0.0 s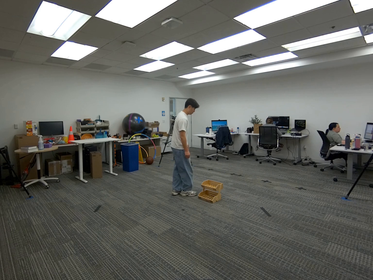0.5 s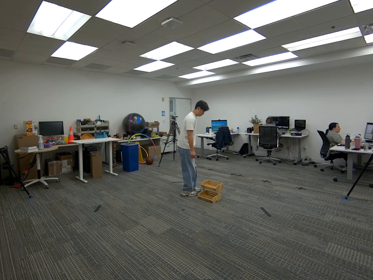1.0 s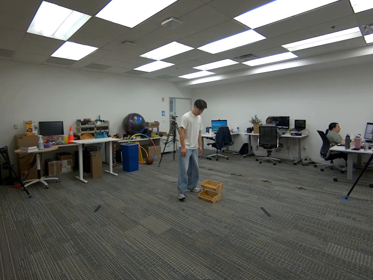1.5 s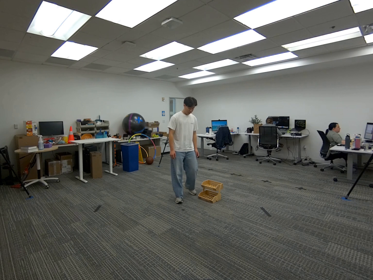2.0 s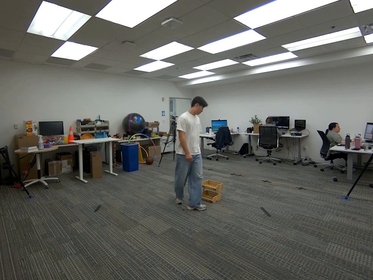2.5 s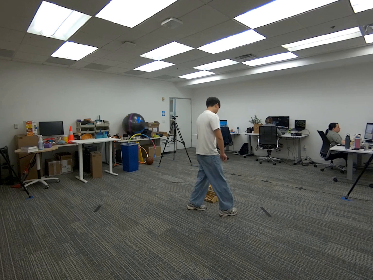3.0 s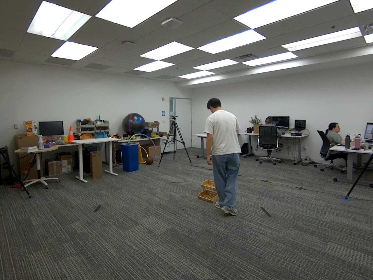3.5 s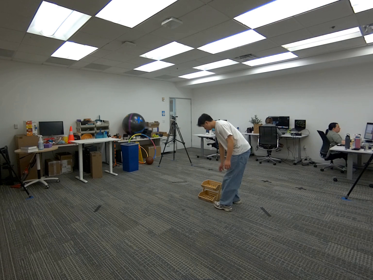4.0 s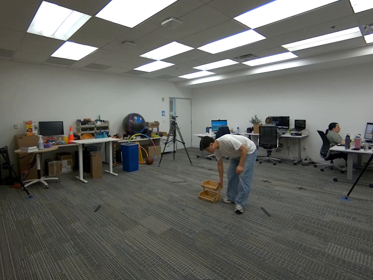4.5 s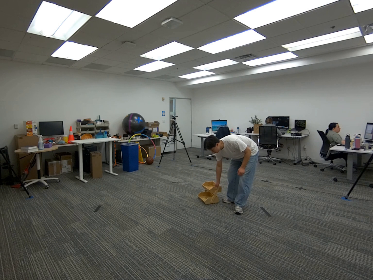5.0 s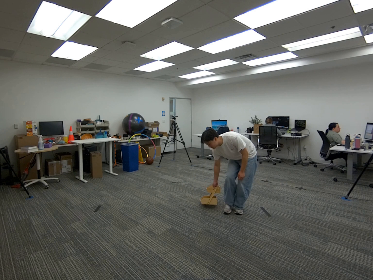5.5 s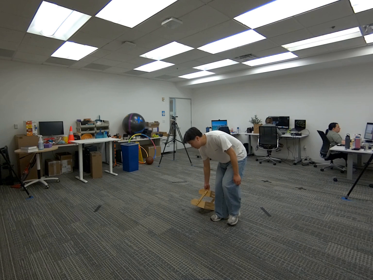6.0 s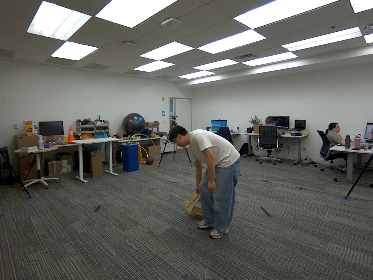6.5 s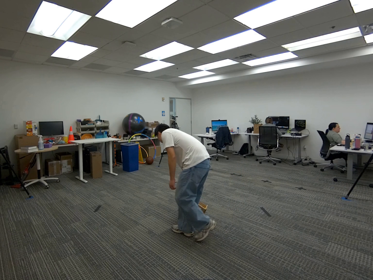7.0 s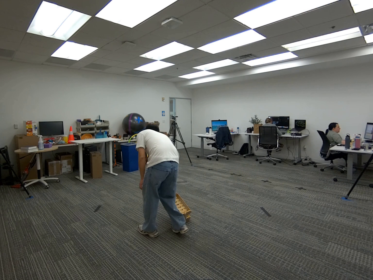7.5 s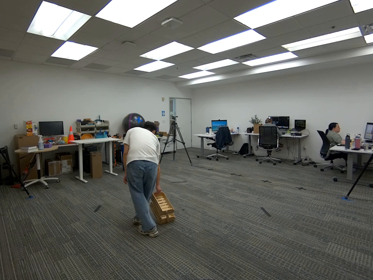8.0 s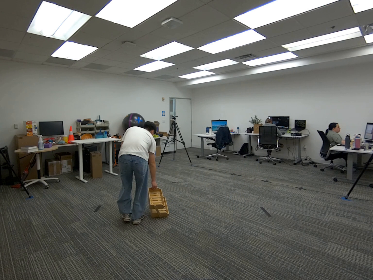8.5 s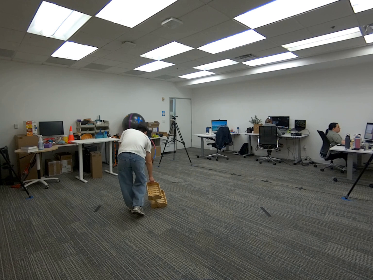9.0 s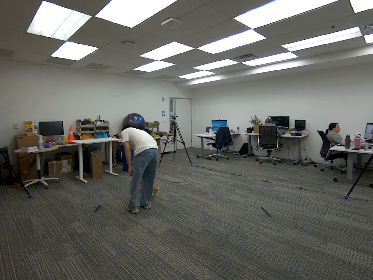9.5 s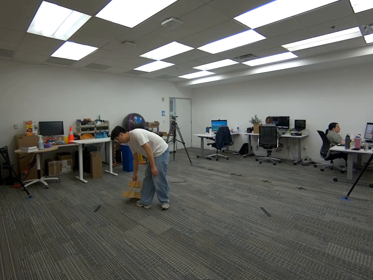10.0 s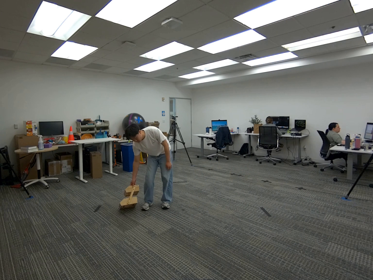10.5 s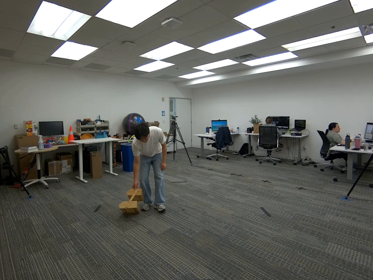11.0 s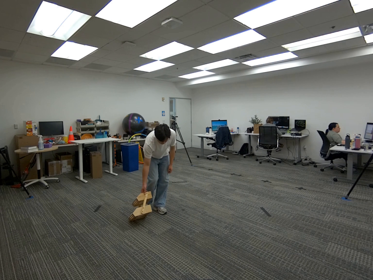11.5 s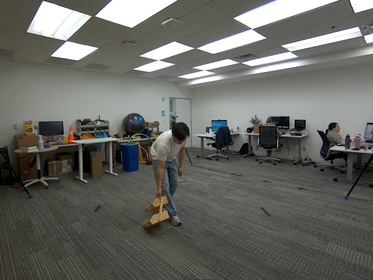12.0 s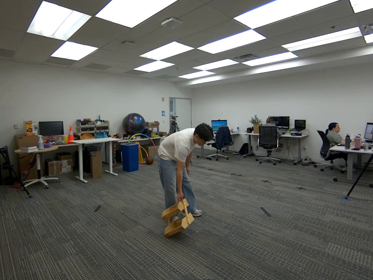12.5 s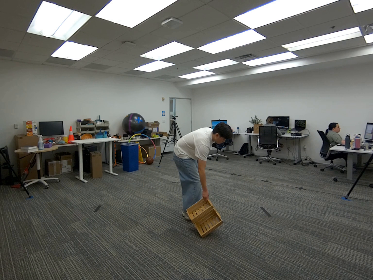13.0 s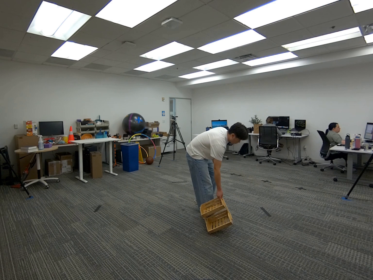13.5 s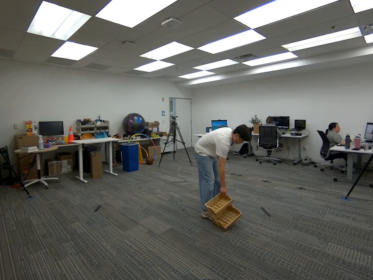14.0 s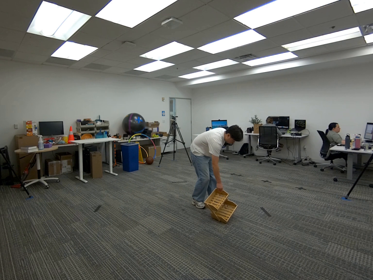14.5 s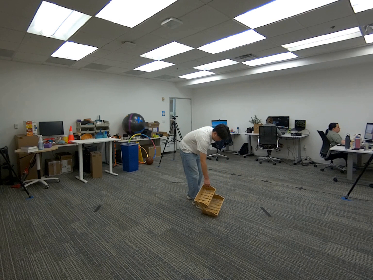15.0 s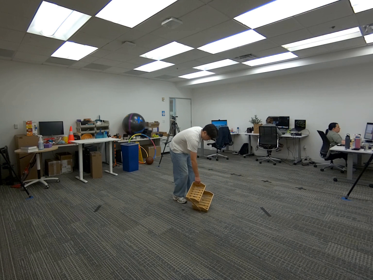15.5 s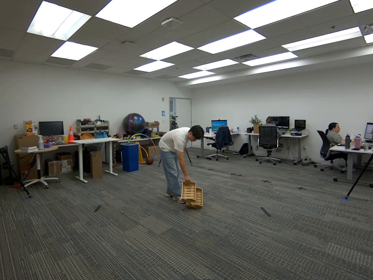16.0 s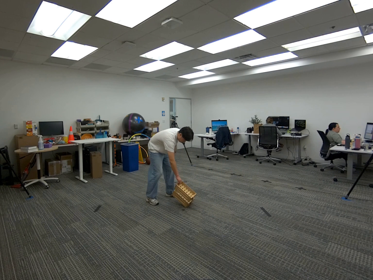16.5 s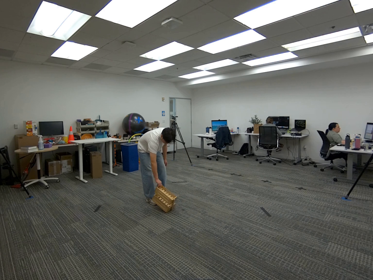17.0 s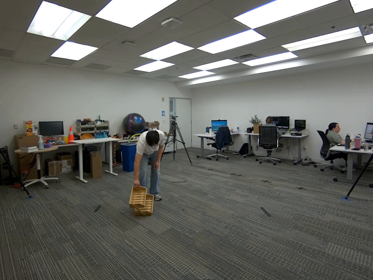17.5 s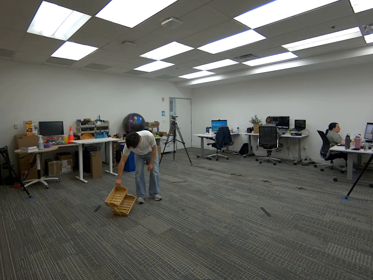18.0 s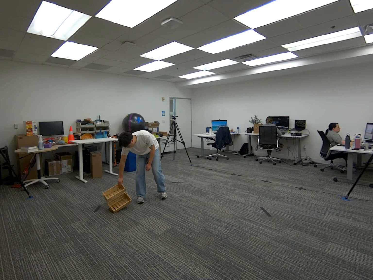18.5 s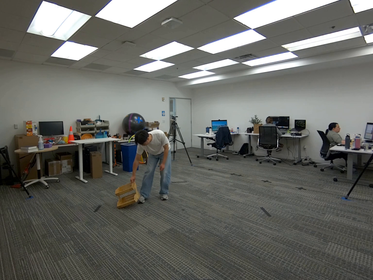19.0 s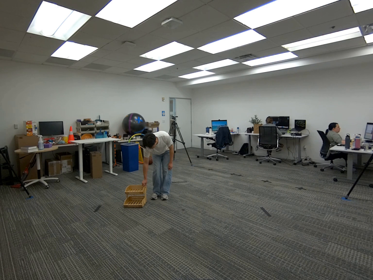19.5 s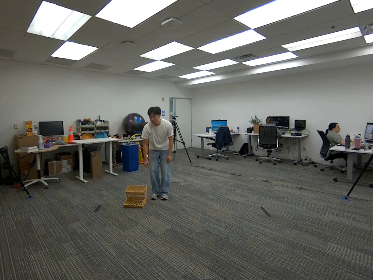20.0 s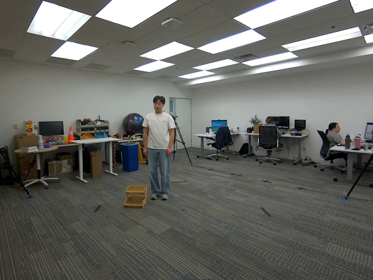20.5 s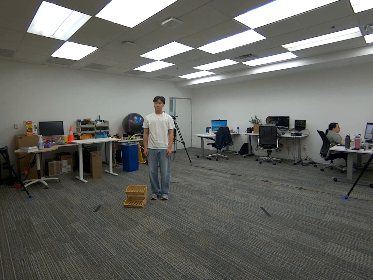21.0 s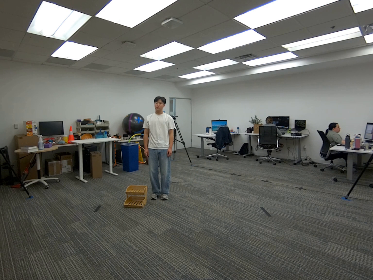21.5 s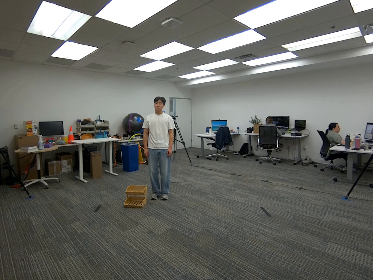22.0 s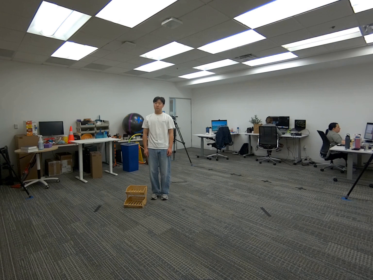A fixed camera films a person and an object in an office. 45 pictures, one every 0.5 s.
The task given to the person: Walk over to the wooden crate on the ground and slide the wooden crate across the ground.
